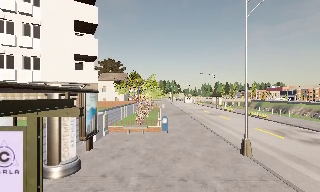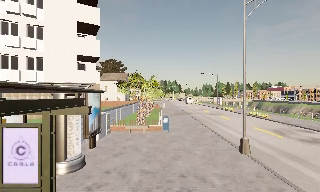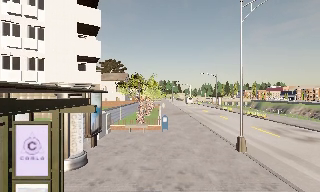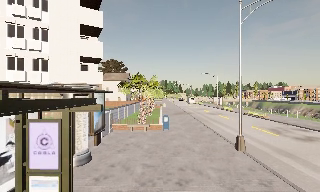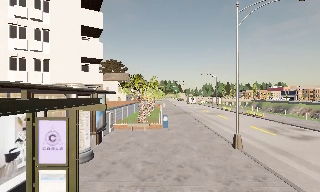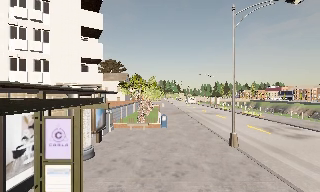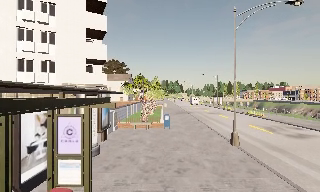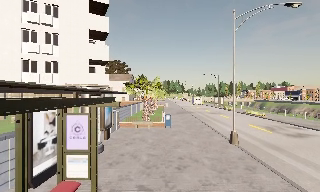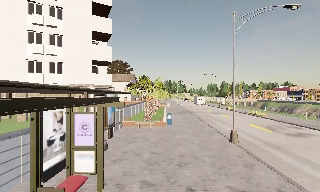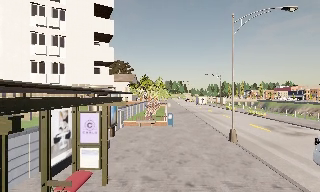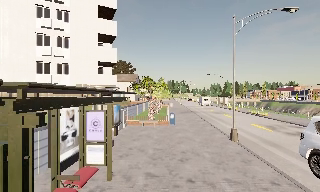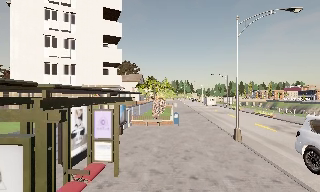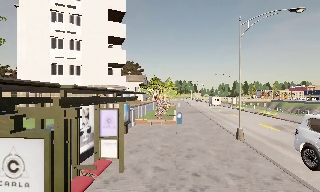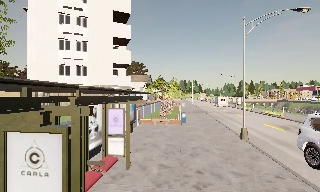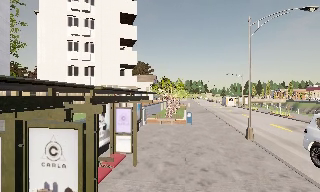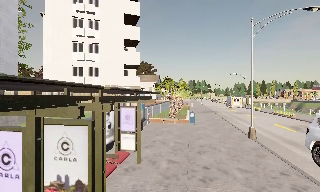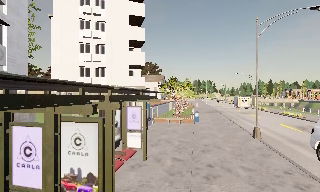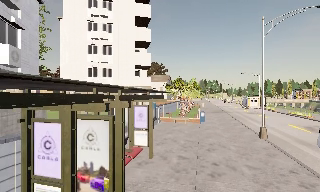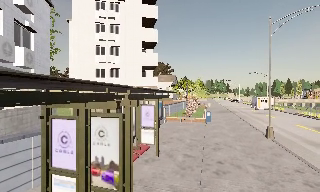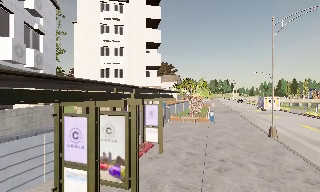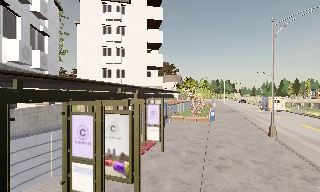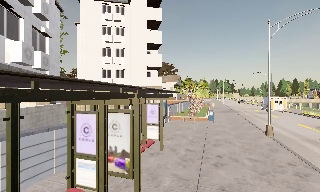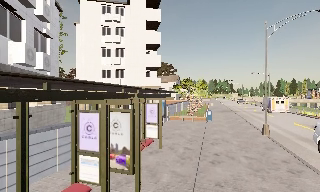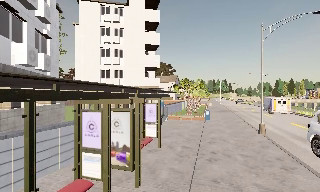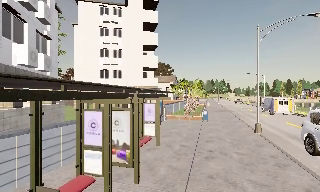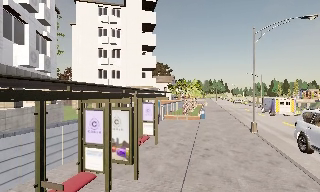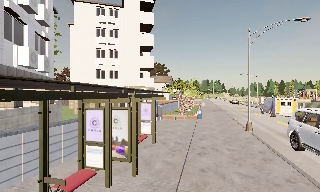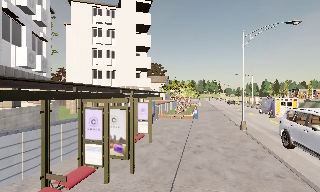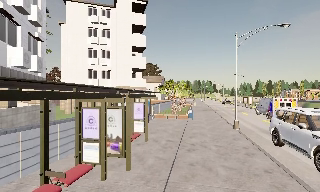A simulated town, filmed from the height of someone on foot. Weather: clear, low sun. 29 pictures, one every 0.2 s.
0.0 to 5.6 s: The camera pans to its left, which is counterclockwise from overhead, by about 10 degrees. It travels backward, about 6 m, so what stands in front gets smaller.
The film runs backward here.
